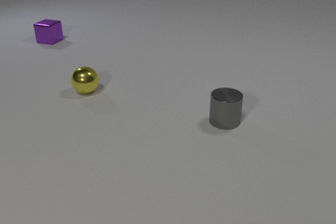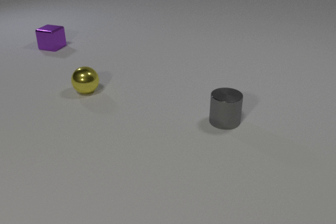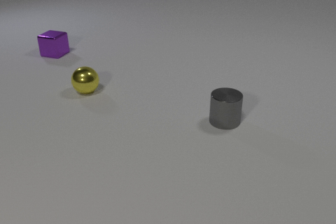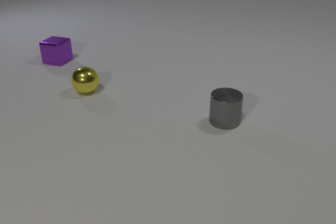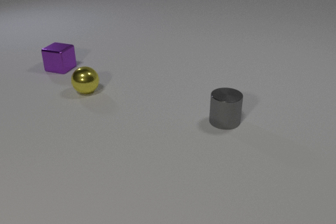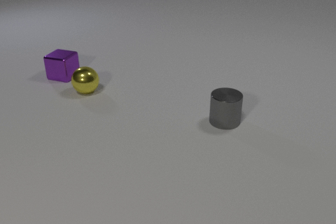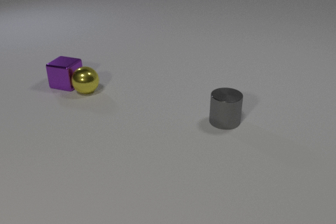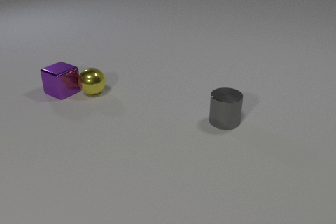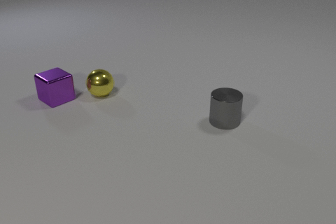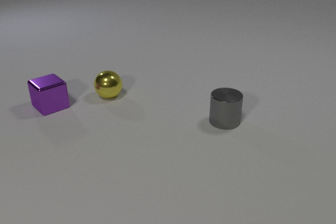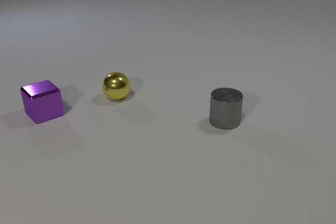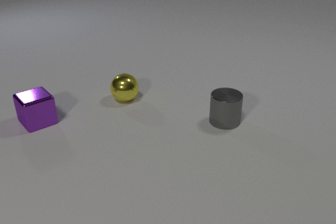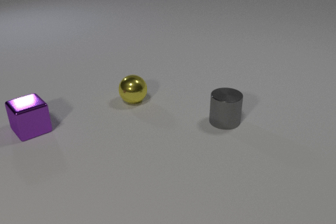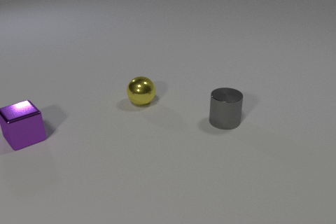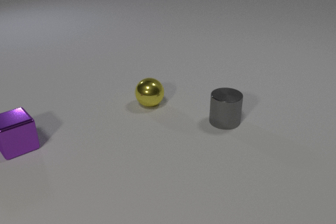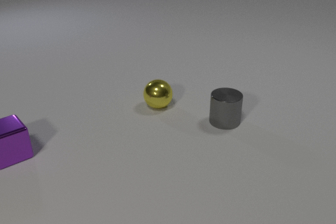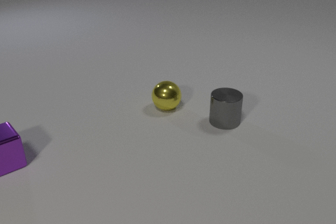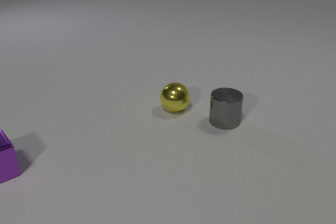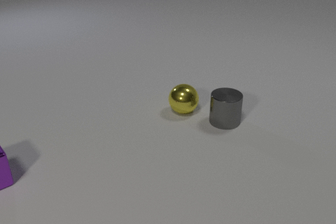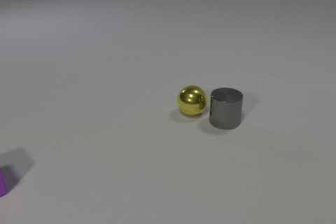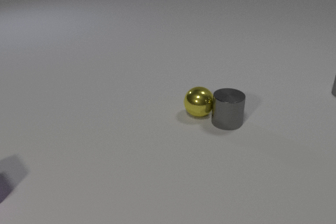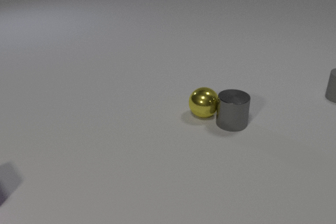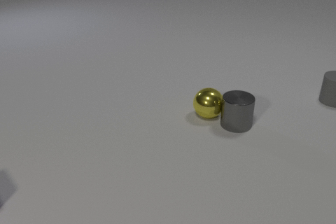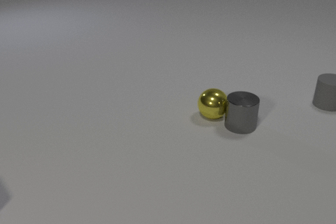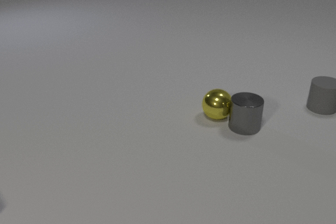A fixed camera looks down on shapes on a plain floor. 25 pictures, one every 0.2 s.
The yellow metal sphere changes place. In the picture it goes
to the right.
The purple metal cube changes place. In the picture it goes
toward the camera.
0.0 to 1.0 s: The purple metal cube slides toward the camera.
1.0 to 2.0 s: The purple metal cube slides toward the camera, spins clockwise seen from above by about 30 degrees, its near face sliding to the left. The yellow metal sphere rolls to the right and toward the camera. The purple metal cube and the yellow metal sphere collide.
2.0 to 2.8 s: The purple metal cube slides toward the camera and to the left. The yellow metal sphere rolls to the right and toward the camera.
2.8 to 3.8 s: The purple metal cube slides toward the camera and to the left. The yellow metal sphere rolls to the right.
3.8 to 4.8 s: The purple metal cube slides toward the camera, leaves at the left edge. The yellow metal sphere rolls to the right. The gray metal cylinder slides to the right. The gray rubber cylinder comes in at the right edge, slides toward the camera and to the left. The yellow metal sphere and the gray metal cylinder collide.
What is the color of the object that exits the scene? purple.
How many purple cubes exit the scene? 1.
Are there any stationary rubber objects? no.
